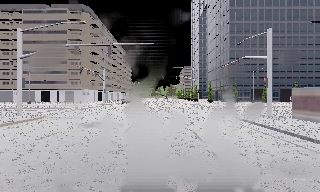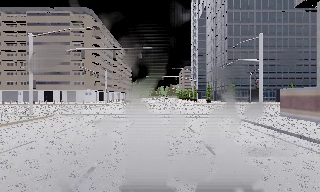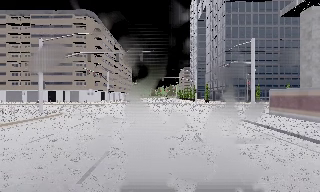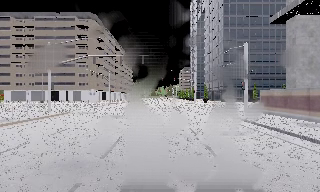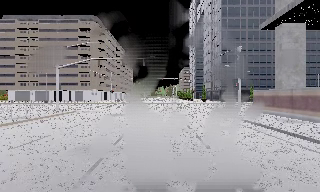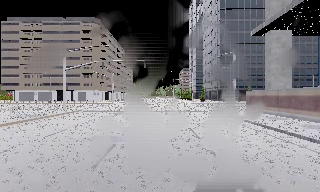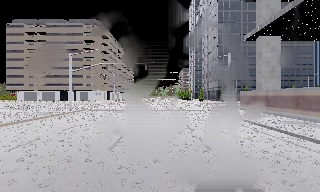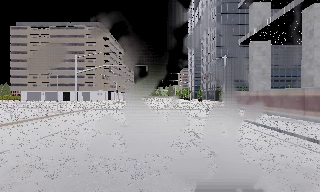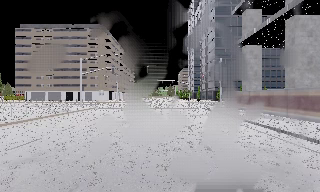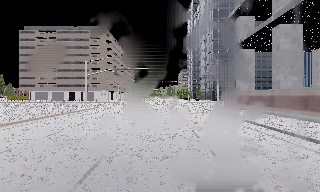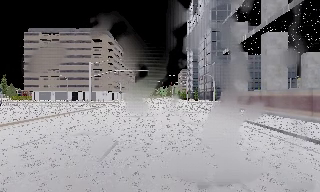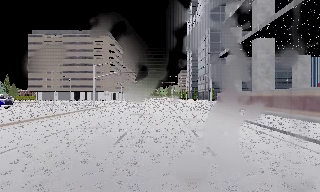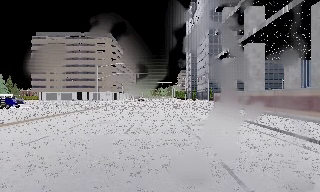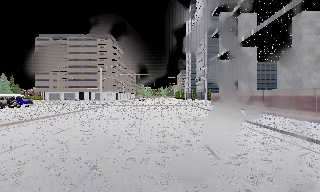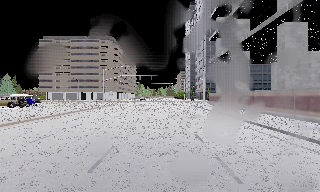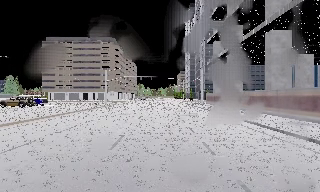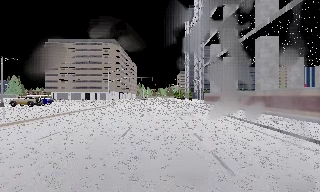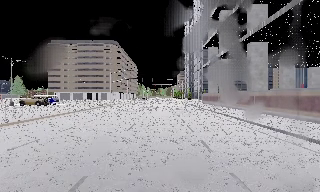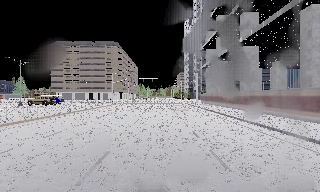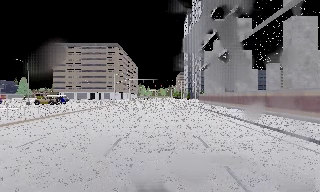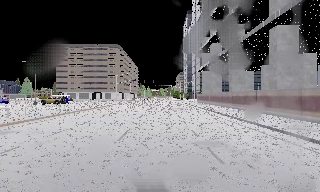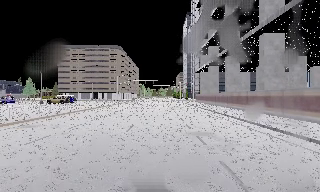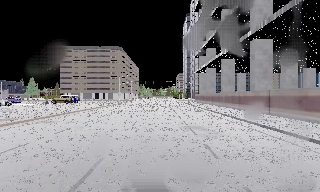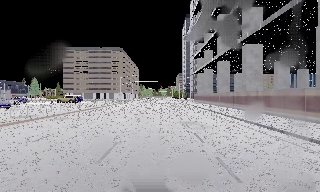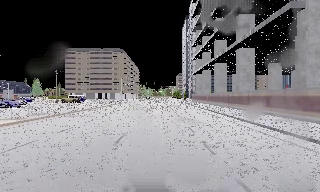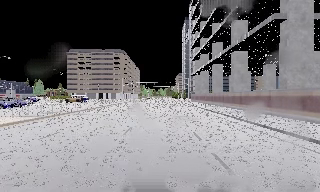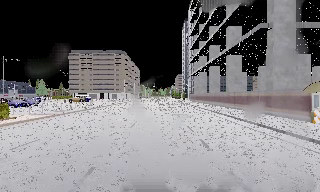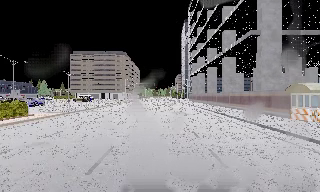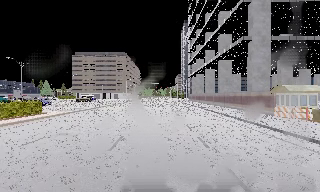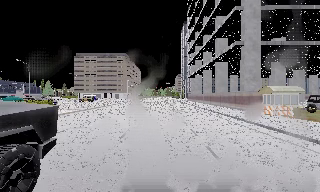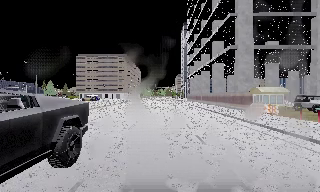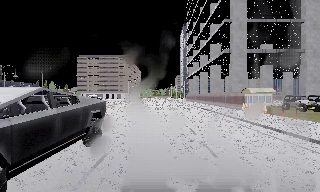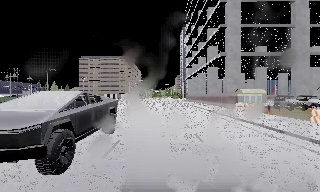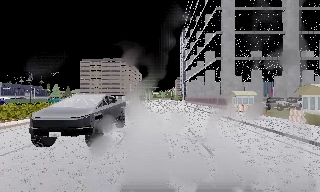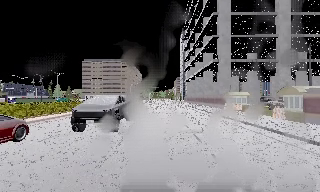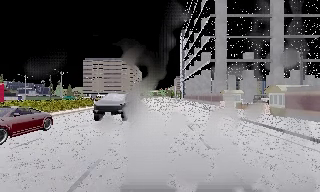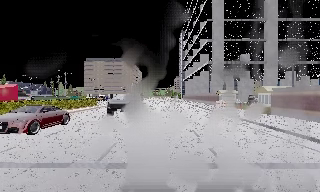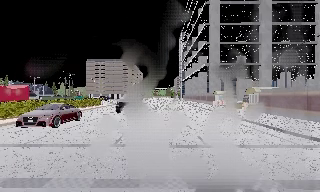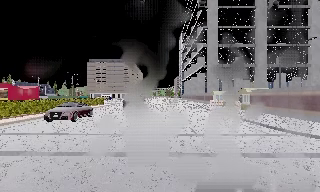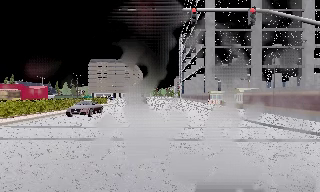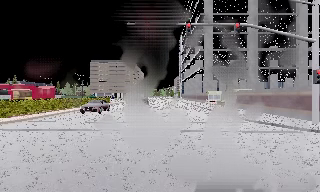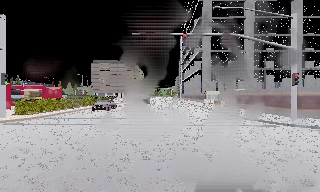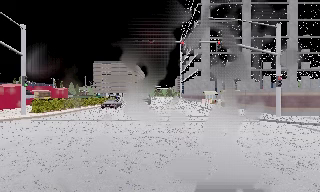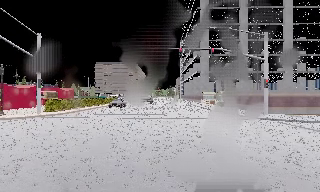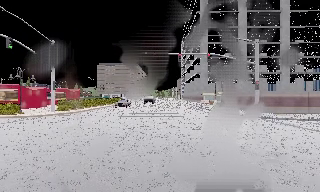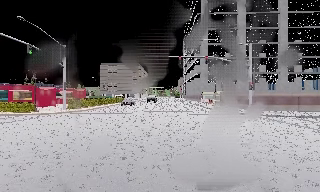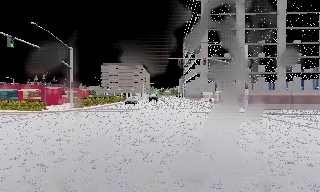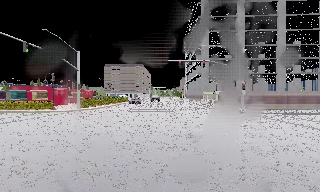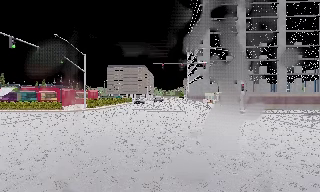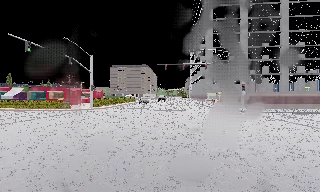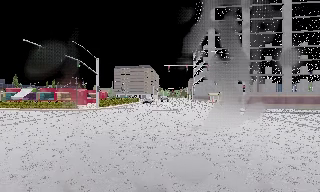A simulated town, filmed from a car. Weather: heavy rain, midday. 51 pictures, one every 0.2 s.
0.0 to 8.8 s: The camera travels backward, about 70 m, so what stands in front gets smaller.
8.8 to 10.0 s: The camera travels backward, about 7 m, so what stands in front gets smaller. It loses speed.
The film runs backward here.
